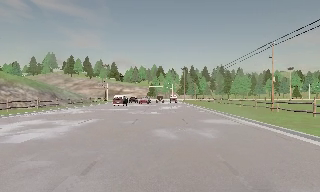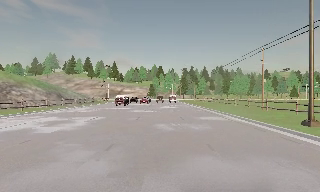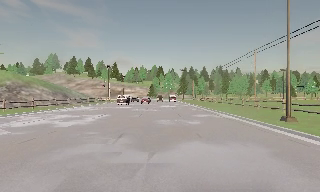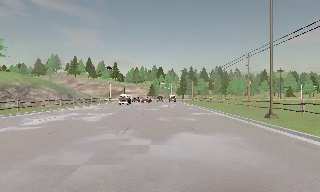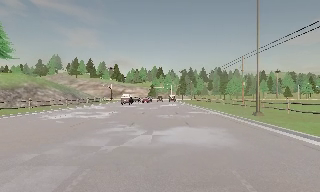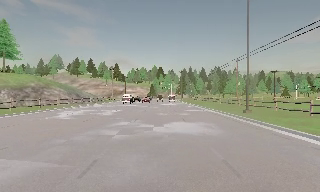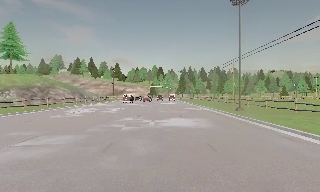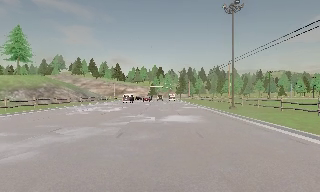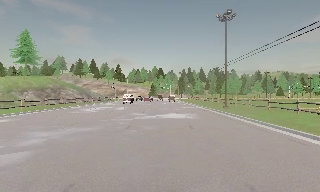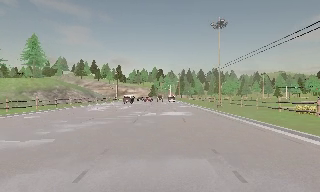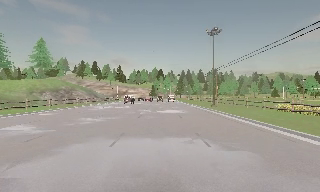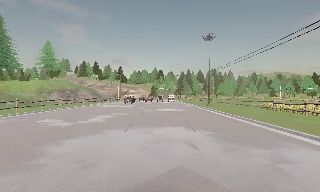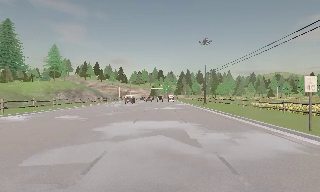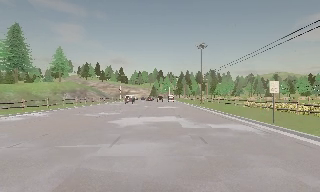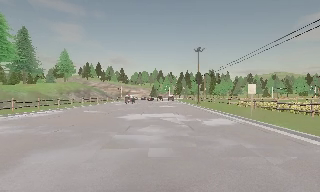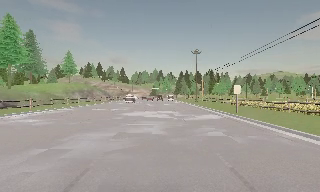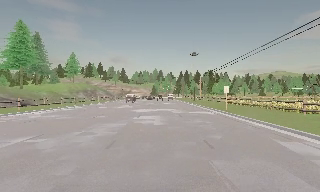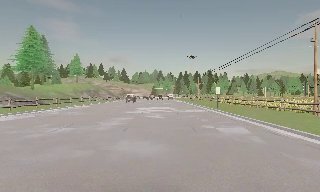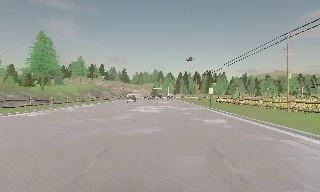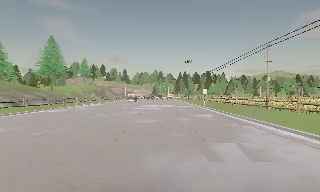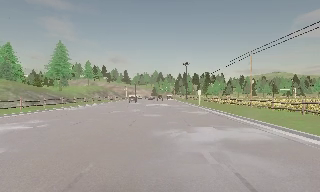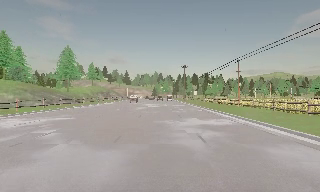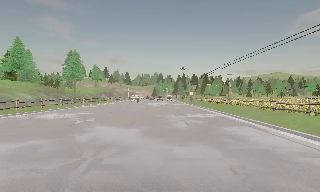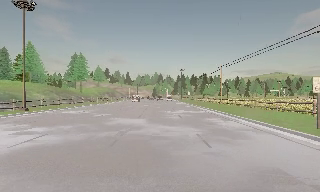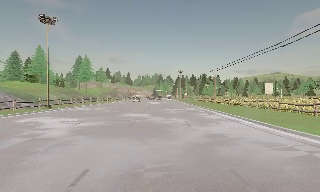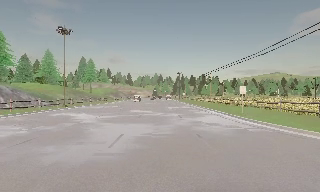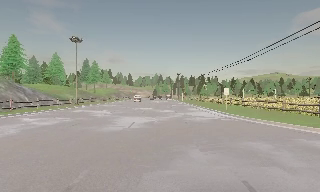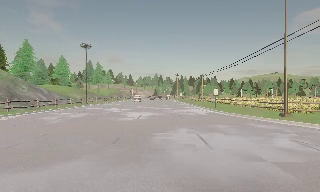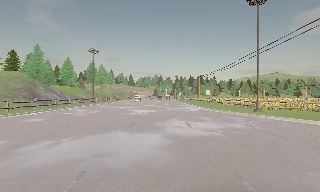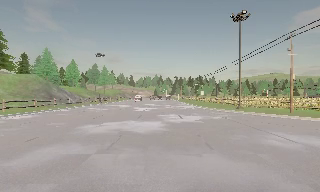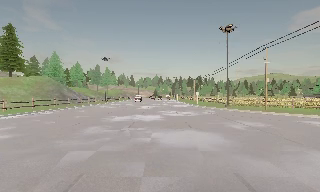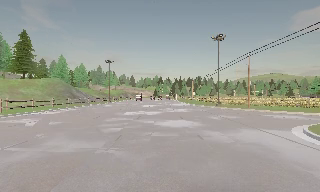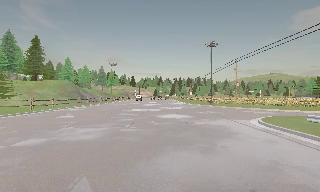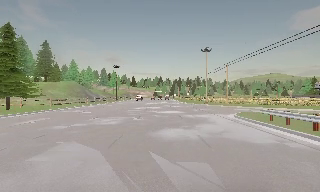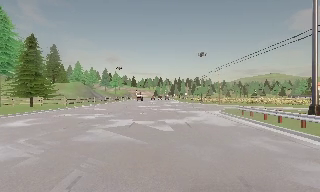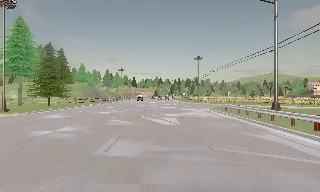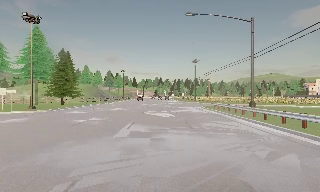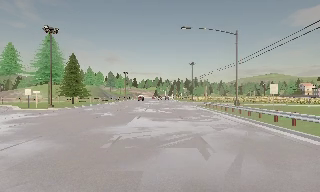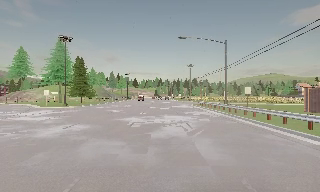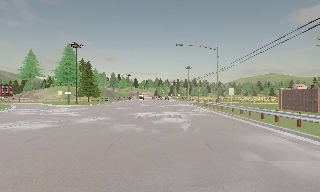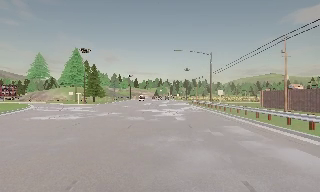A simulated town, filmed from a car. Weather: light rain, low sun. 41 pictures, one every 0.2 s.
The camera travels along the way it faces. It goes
backward.
0.0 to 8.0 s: The camera travels backward, about 115 m, so what stands in front gets smaller. It gains speed.
The film runs backward here.
